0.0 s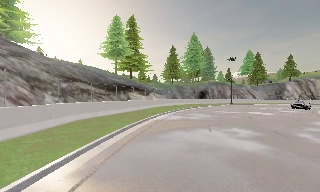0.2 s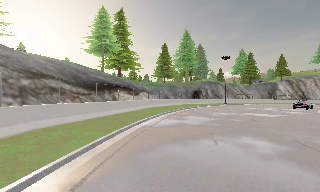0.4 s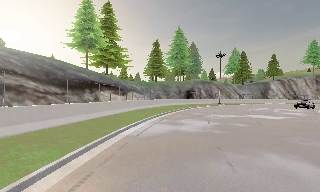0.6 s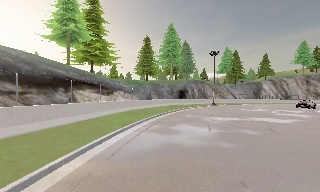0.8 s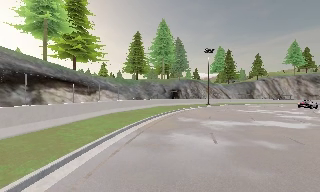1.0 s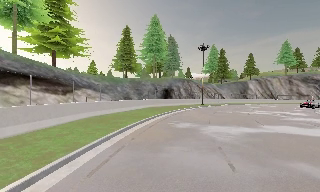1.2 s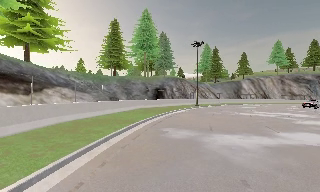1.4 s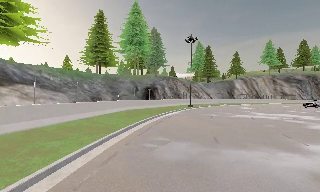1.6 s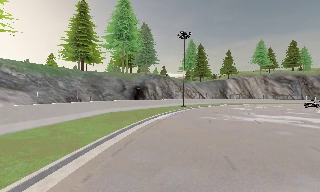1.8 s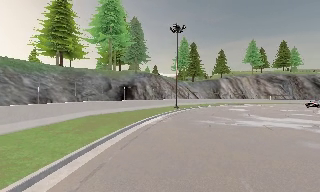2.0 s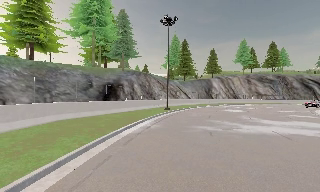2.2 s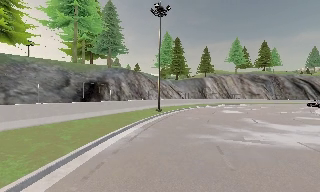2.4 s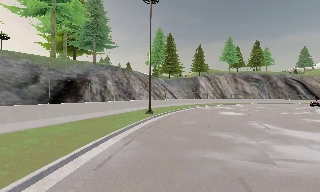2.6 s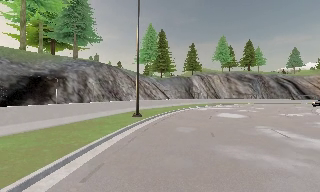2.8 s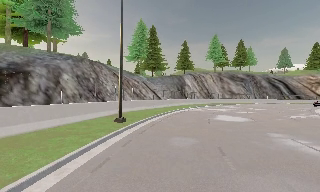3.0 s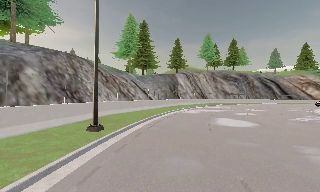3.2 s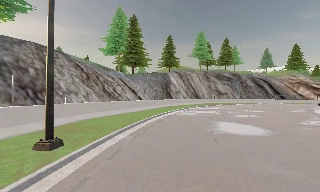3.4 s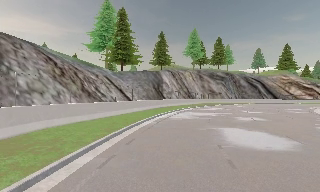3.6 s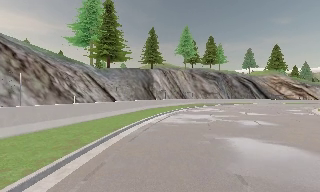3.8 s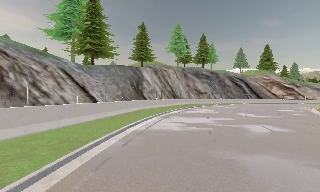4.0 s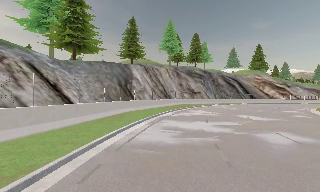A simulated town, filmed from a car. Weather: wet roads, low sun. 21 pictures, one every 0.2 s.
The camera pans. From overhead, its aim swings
clockwise.
The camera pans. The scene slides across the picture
to the left.
0.0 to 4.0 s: The scene slides to the left, as the camera pans about 60 degrees to its right. It travels forward, about 50 m.
The film runs forward here.
